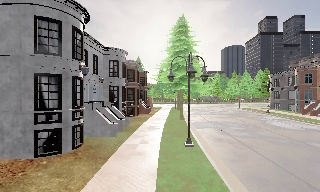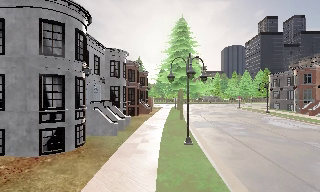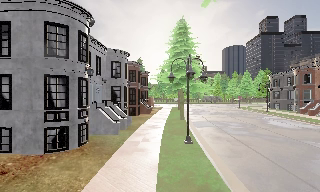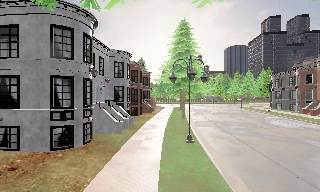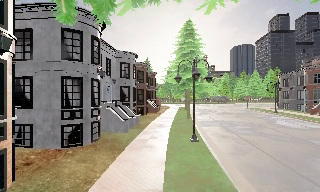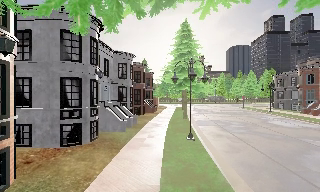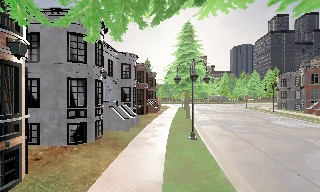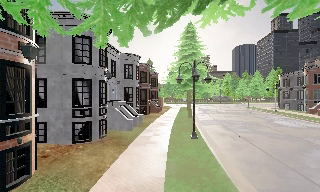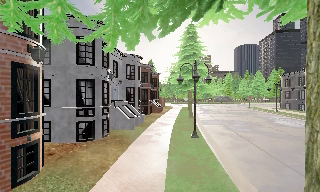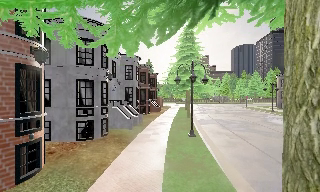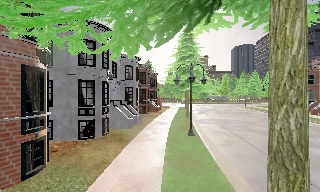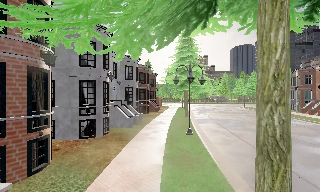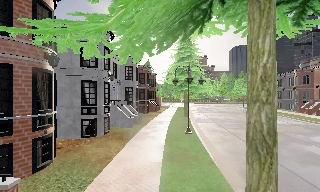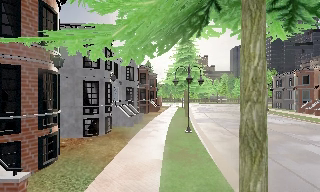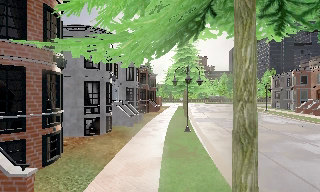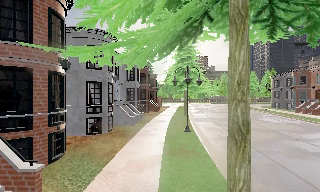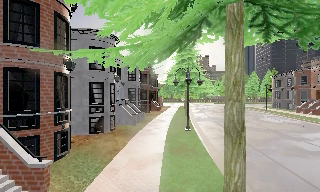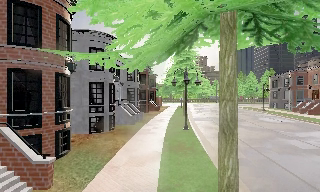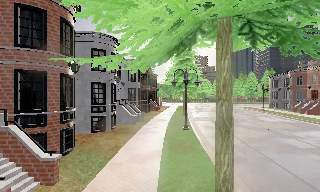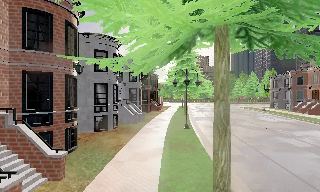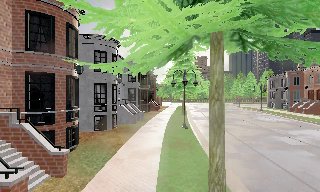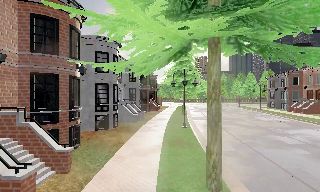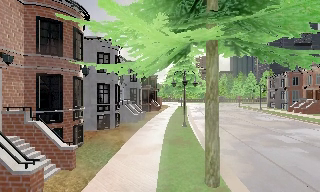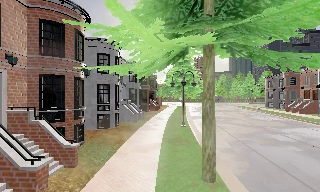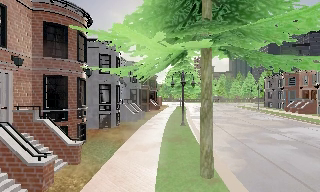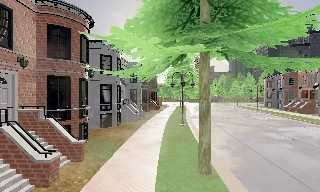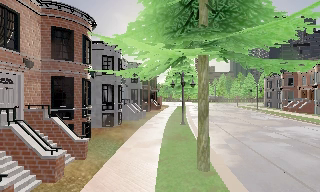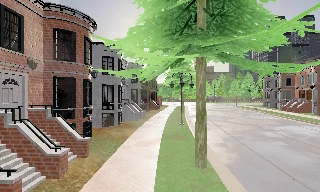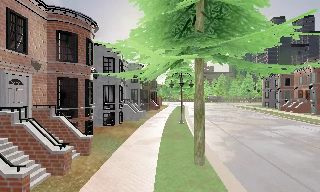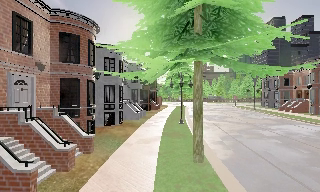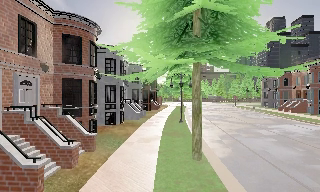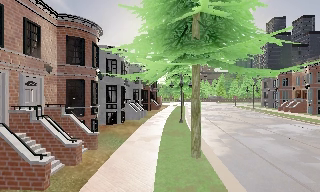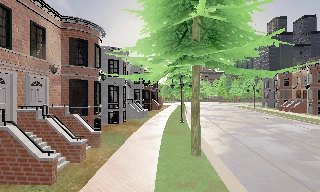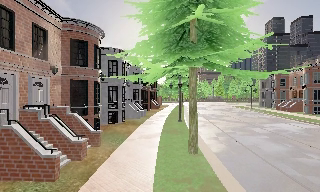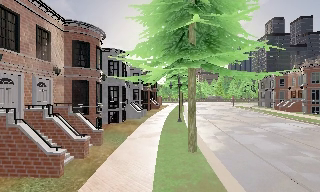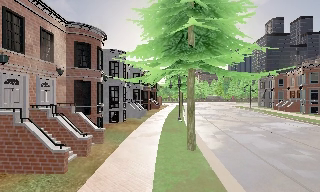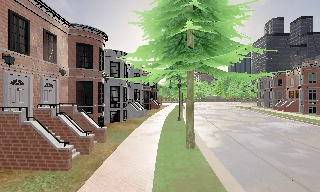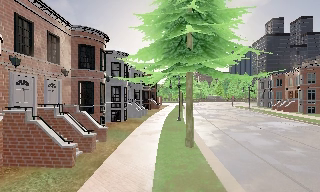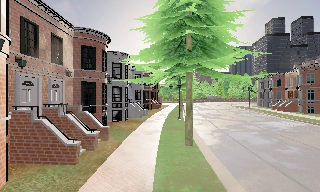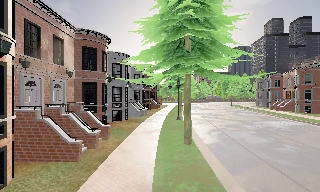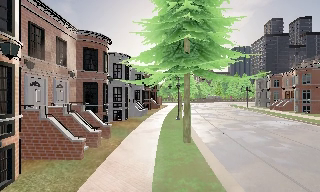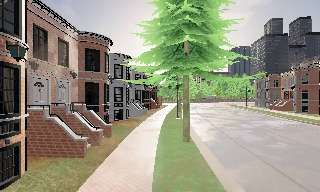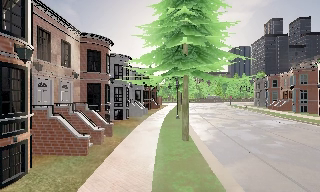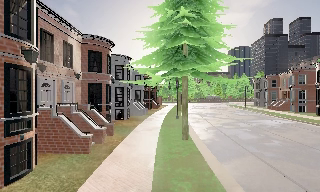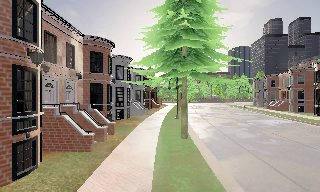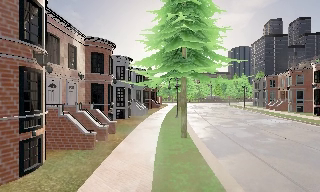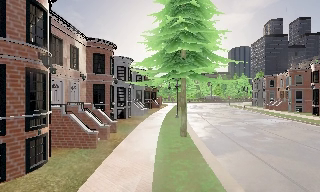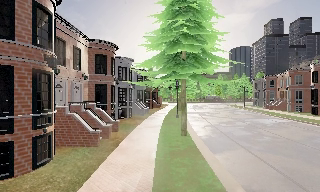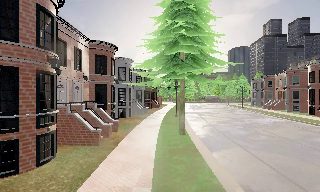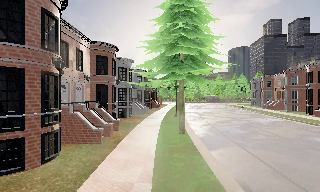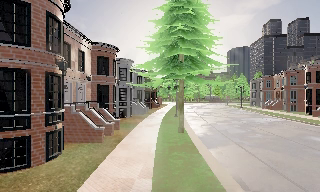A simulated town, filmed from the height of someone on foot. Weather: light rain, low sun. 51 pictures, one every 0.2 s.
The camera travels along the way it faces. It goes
backward.
0.0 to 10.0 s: The camera travels backward, about 12 m, so what stands in front gets smaller.
The film runs backward here.
